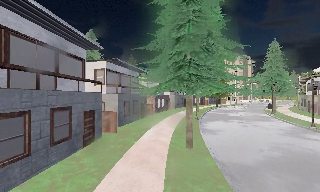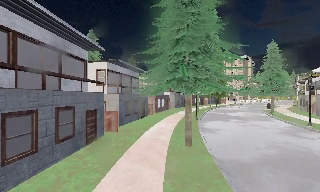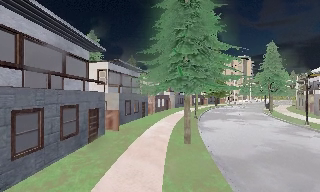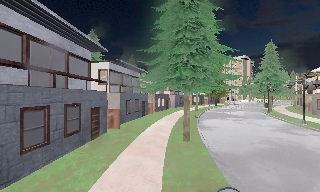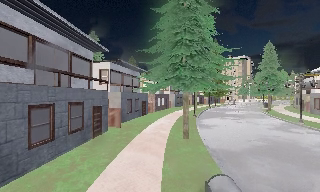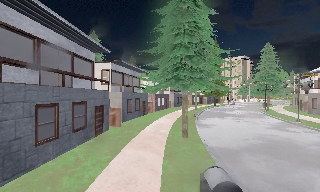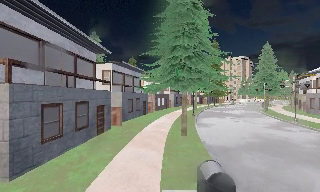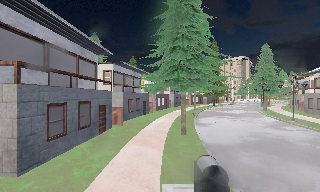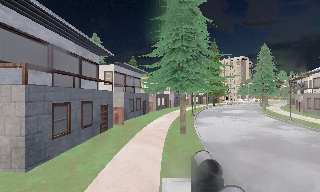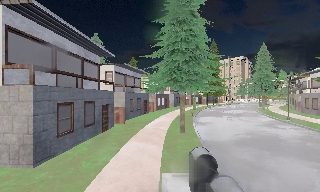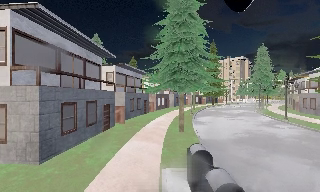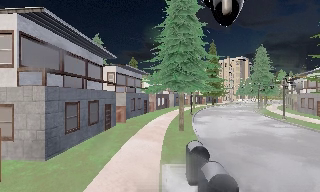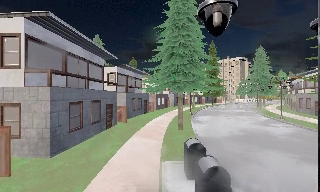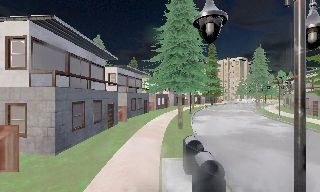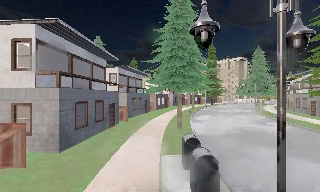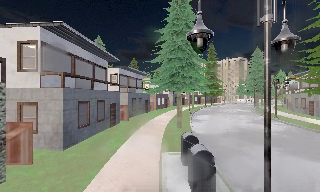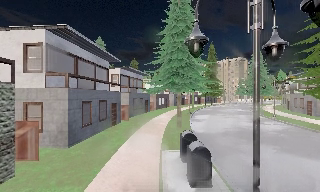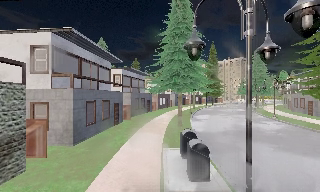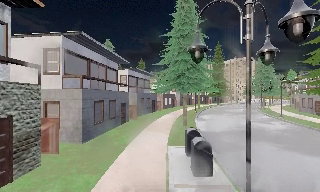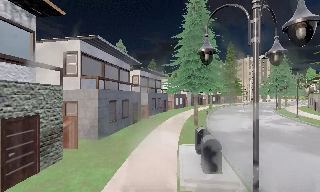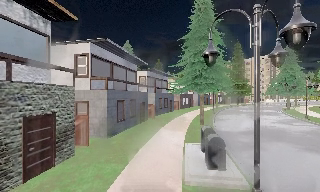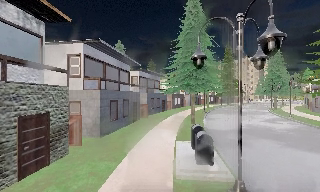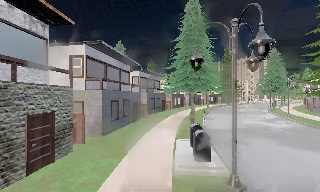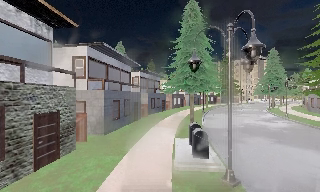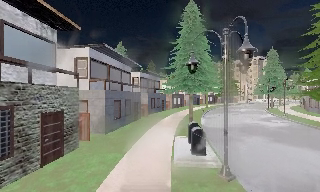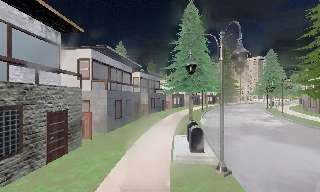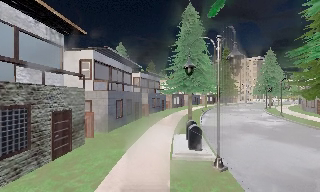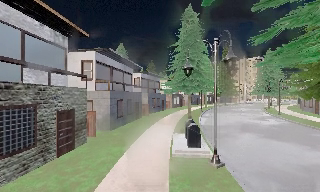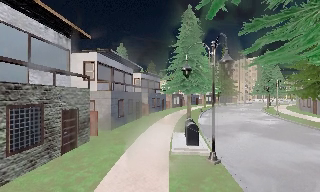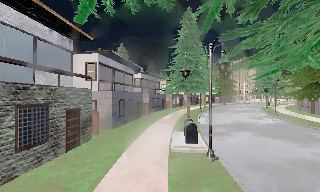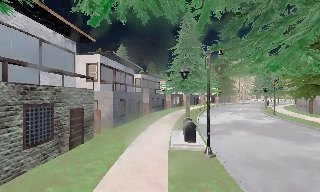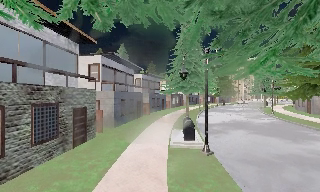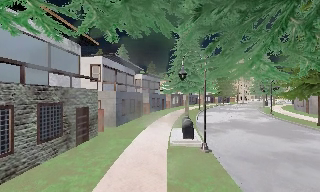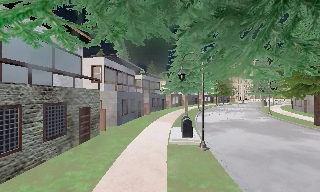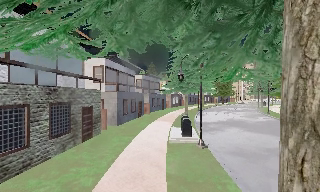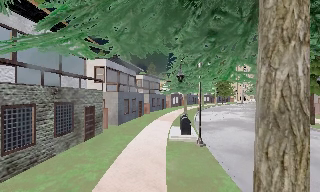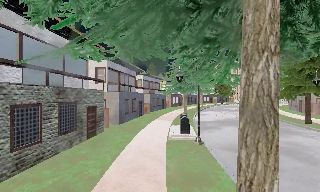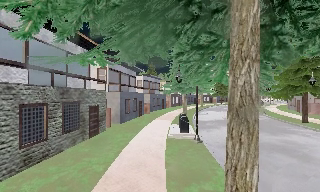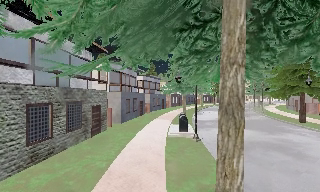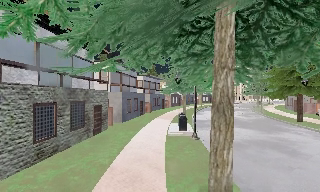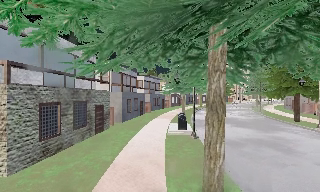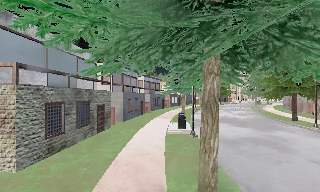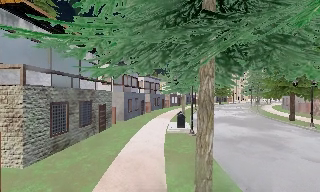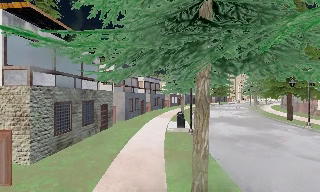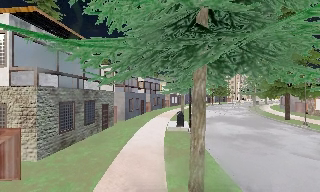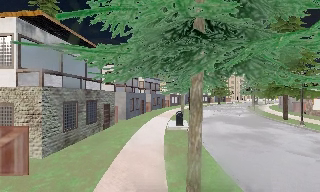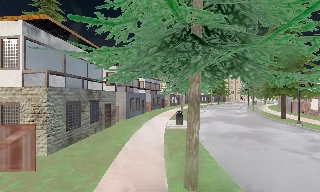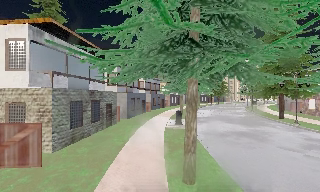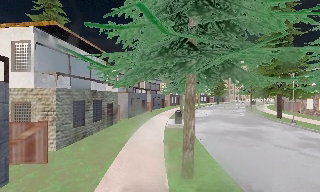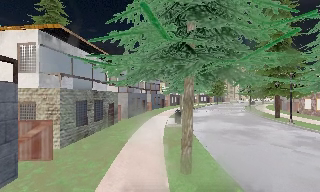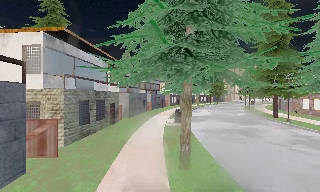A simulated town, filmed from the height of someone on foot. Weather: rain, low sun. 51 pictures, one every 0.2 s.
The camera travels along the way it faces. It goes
backward.
0.0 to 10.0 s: The camera travels backward, about 15 m, so what stands in front gets smaller.
The film runs backward here.
